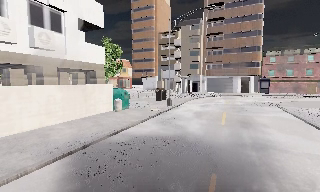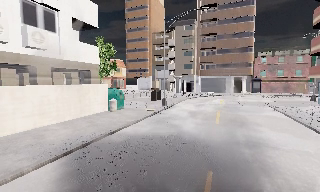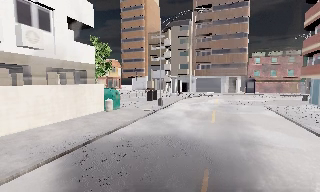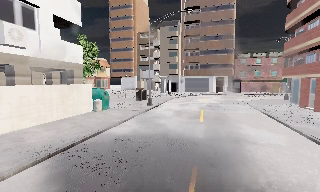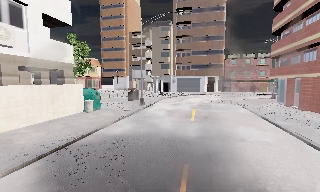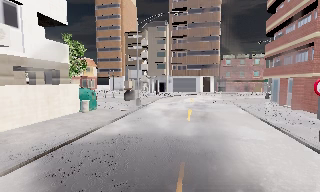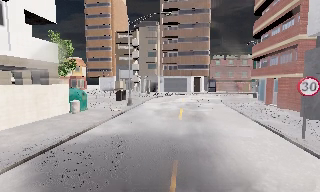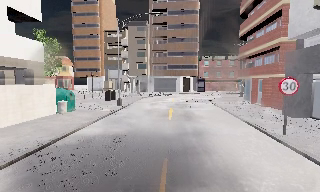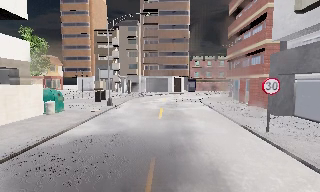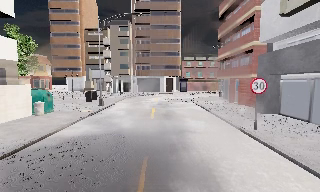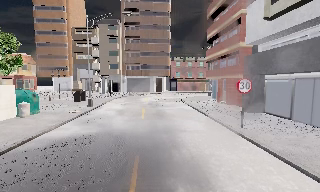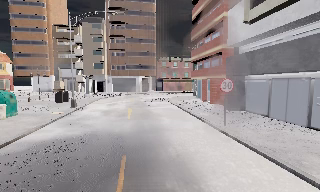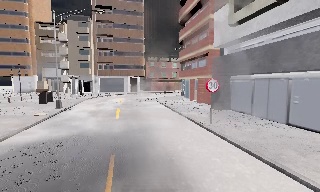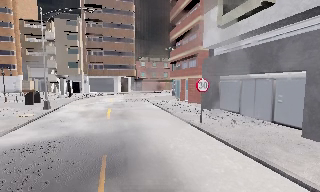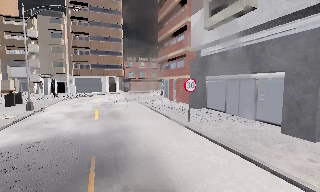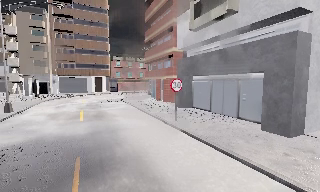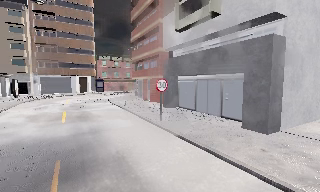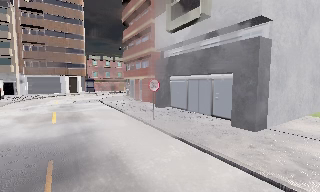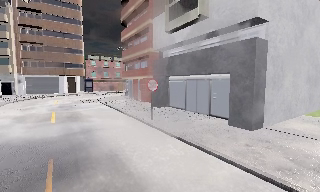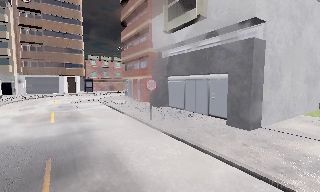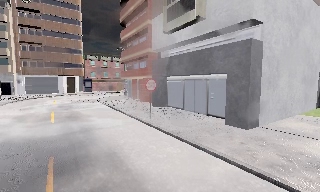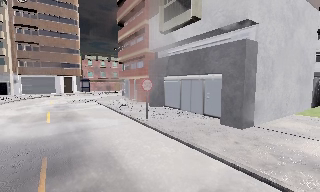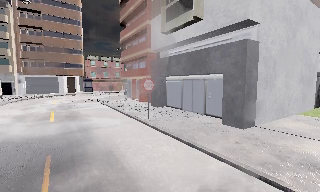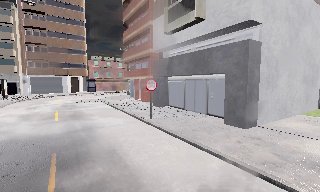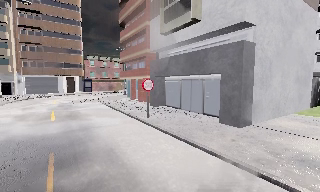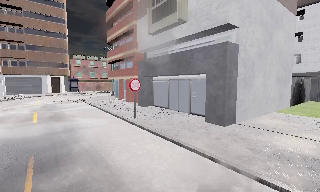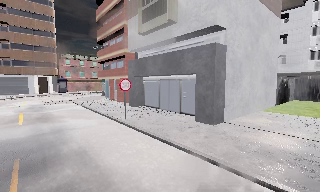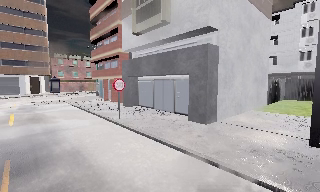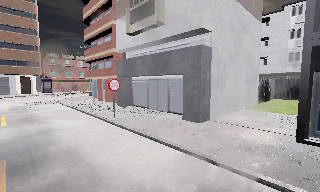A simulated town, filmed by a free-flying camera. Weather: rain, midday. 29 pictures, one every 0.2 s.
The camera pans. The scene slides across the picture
to the left.
The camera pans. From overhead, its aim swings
clockwise.
0.0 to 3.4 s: The scene slides to the left, as the camera pans about 55 degrees to its right. It travels backward, about 1.5 m.
3.4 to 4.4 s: The camera shifts only a little, or ends up much as it began.
4.4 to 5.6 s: The camera pans to its right, which is clockwise from overhead, by about 10 degrees.
The film runs backward here.
